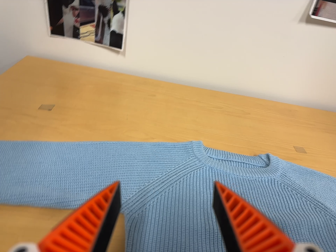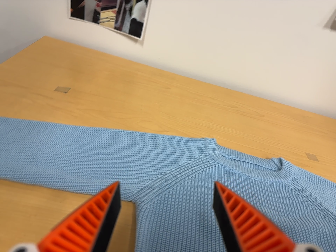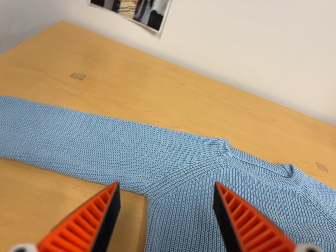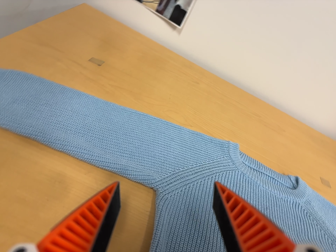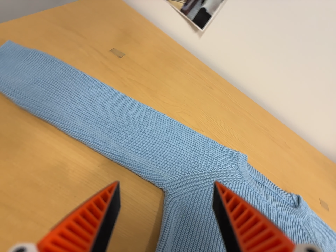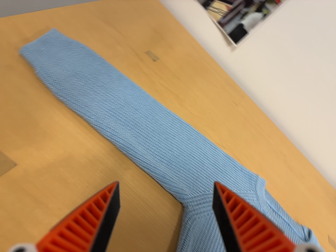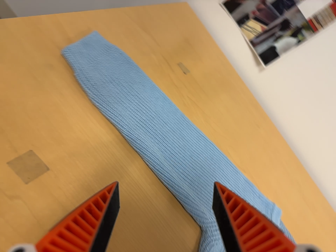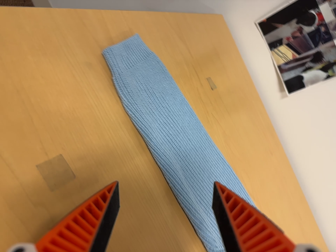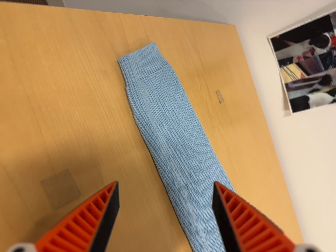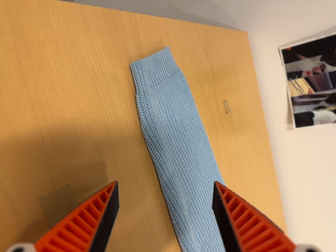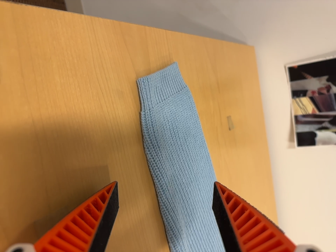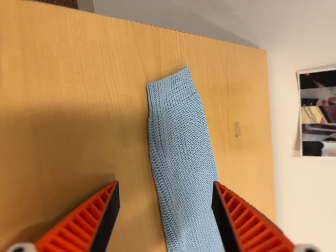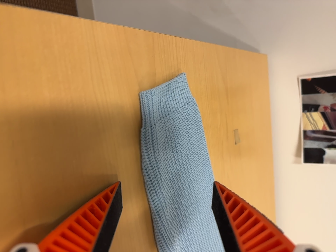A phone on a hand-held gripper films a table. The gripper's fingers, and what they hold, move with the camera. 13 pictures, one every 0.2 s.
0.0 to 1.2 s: The camera travels to its left, about 20 cm, so close, fixed things drift to the right. It rolls about its line of sight by about 45 degrees, and the scene rotates clockwise.
1.2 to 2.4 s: The camera travels toward the top of its view, to its left and forward, about 16 cm, so close, fixed things drift downward. It rolls about its line of sight by about 30 degrees, and the scene rotates clockwise.
The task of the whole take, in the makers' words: left arm across.
The film runs forward here.
